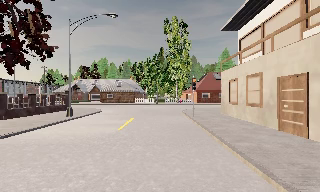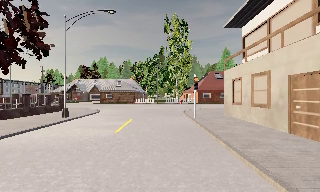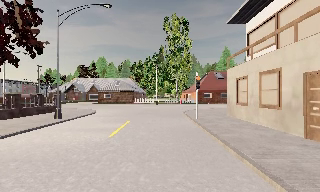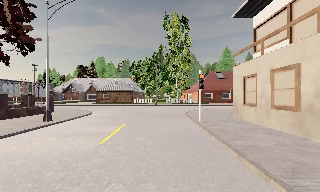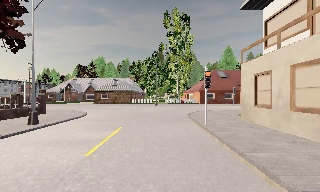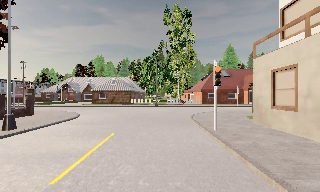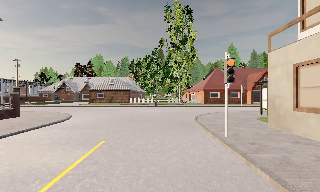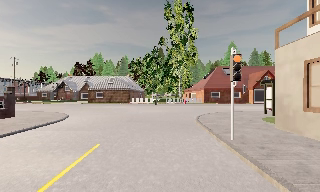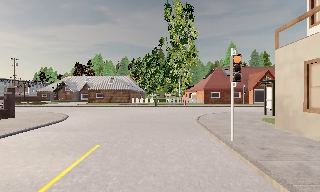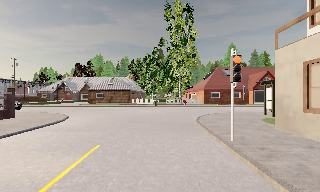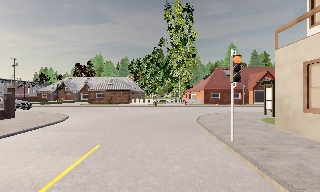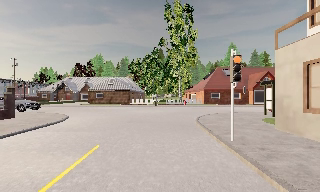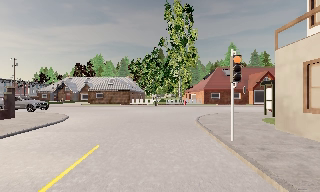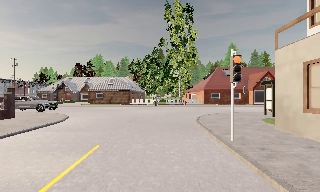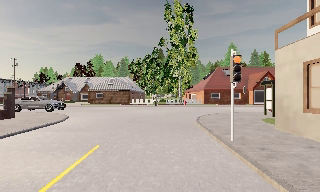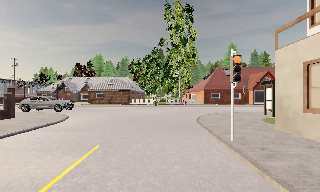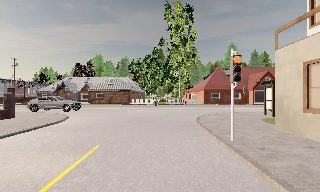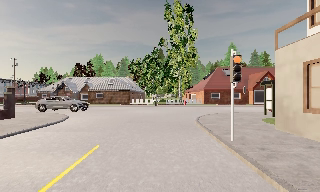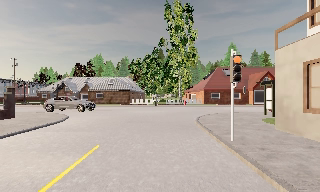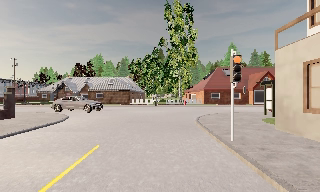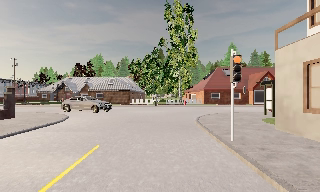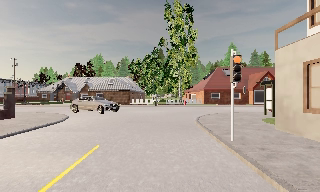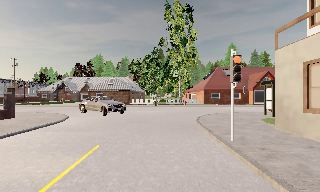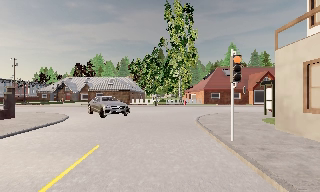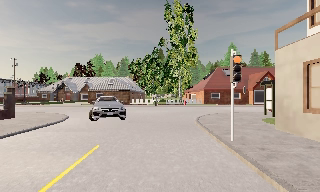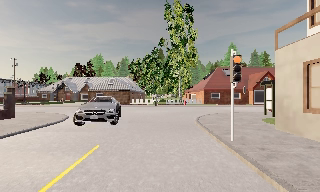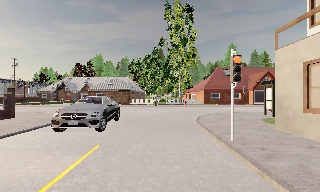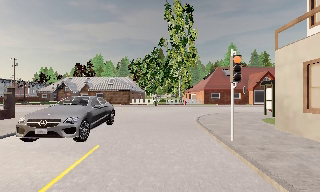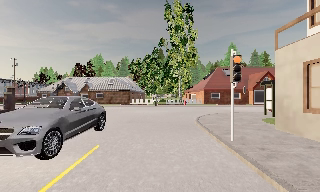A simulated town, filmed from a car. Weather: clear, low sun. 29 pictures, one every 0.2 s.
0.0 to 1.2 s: The camera travels forward, about 6 m, so what stands in front looms larger. It gains speed.
1.2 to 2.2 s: The camera shifts only a little, or ends up much as it began.
2.2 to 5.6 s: The camera keeps its place and its aim.
The film runs forward here.
